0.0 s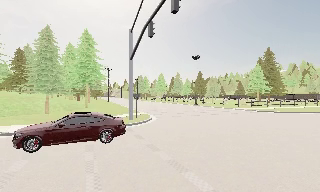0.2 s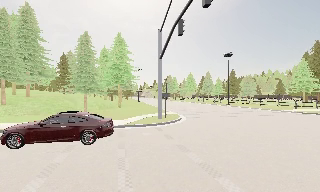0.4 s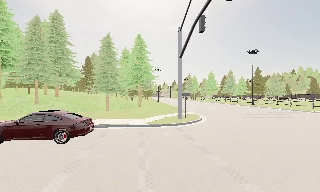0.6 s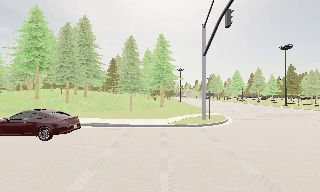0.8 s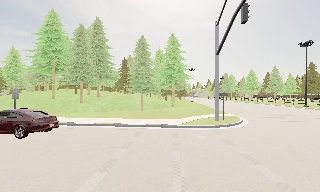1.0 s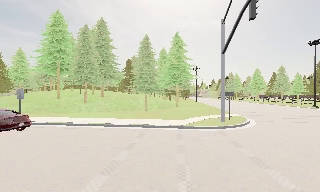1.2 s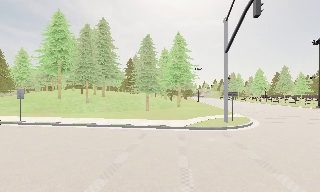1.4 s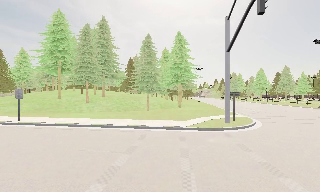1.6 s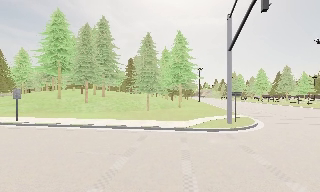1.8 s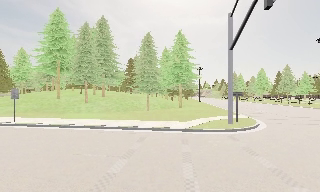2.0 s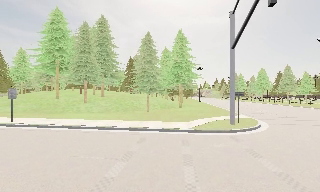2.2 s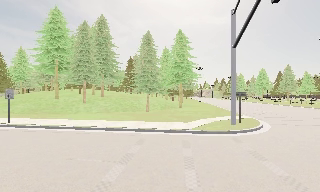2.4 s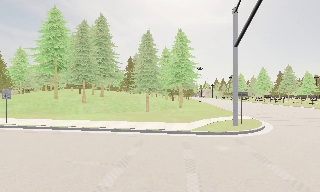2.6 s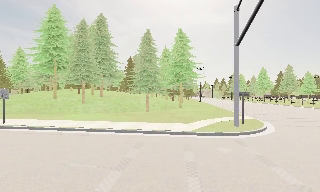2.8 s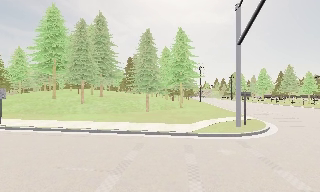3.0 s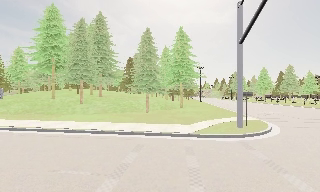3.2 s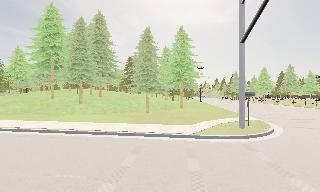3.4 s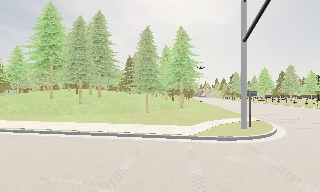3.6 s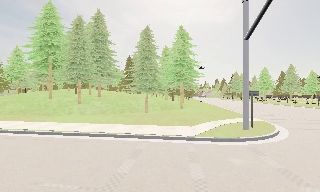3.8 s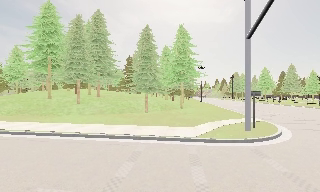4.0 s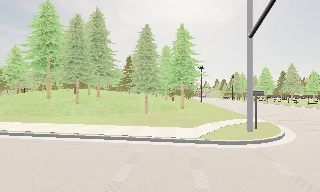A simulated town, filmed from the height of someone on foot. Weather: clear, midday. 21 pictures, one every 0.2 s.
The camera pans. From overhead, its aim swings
counterclockwise.
The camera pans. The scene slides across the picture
to the right.
0.0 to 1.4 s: The camera pans to its left, which is counterclockwise from overhead, by about 30 degrees. It travels forward, about 1.5 m.
1.4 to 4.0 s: The camera travels forward, about 3 m, so what stands in front looms larger.
The film runs forward here.
